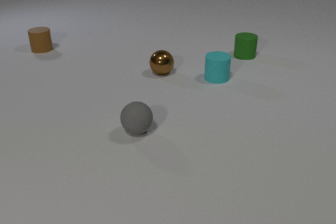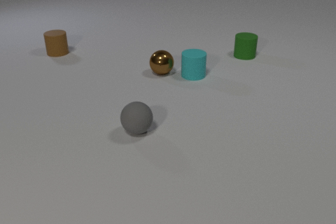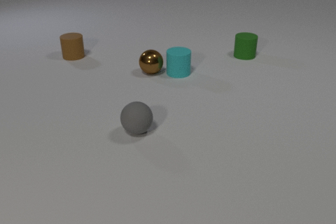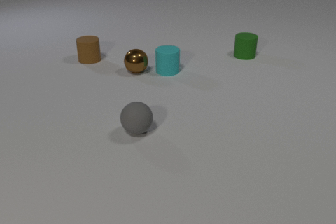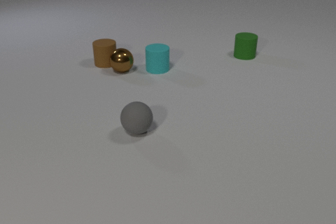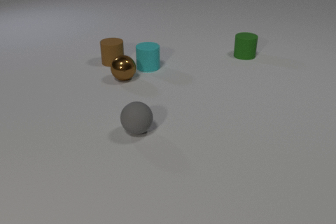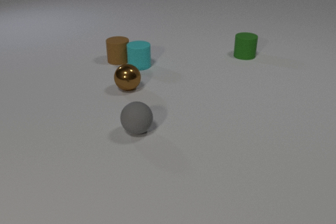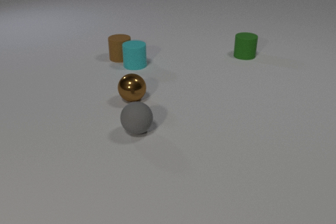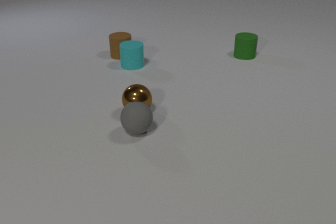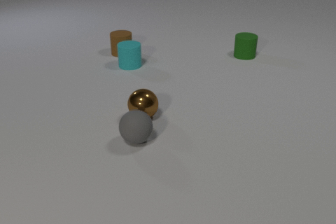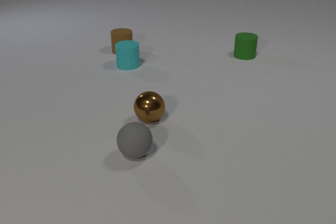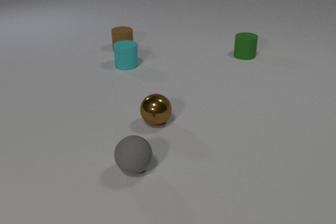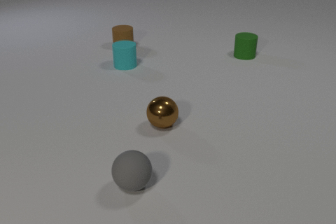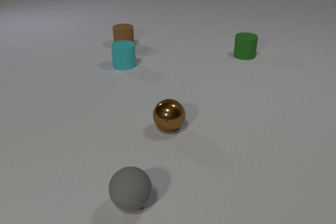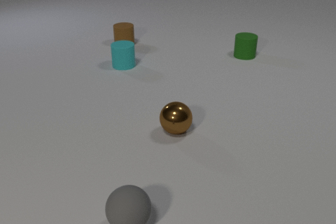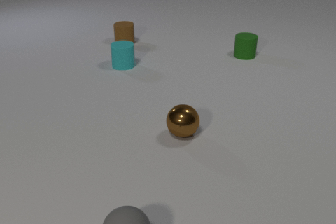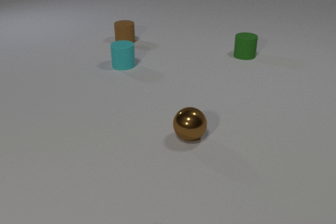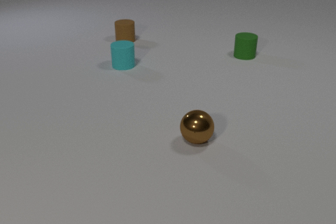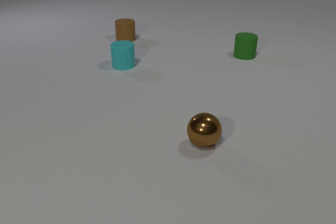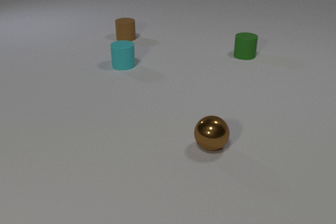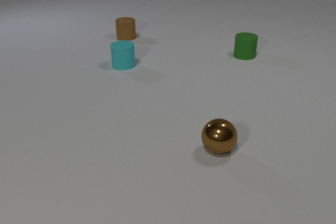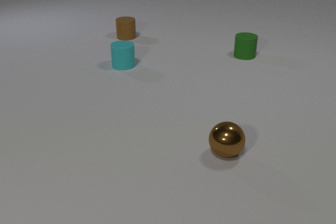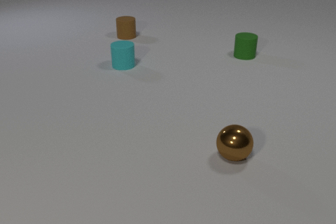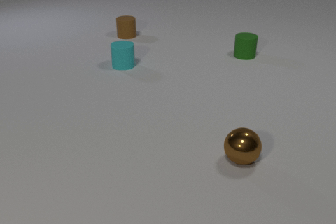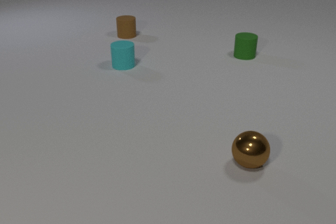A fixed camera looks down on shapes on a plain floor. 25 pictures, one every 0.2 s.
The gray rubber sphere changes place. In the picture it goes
toward the camera.
The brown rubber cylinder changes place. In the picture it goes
to the right.
0.0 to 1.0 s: The brown rubber cylinder slides to the right and toward the camera. The cyan rubber cylinder slides to the left. The brown metal sphere rolls to the left. The cyan rubber cylinder and the brown metal sphere collide. The brown rubber cylinder and the brown metal sphere collide.
1.0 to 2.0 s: The brown rubber cylinder slides away from the camera. The cyan rubber cylinder slides to the left. The brown metal sphere rolls toward the camera. The gray rubber sphere rolls toward the camera. The brown rubber cylinder and the cyan rubber cylinder collide. The brown metal sphere and the gray rubber sphere collide.
2.0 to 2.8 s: The brown rubber cylinder slides away from the camera. The brown metal sphere rolls to the right and toward the camera. The gray rubber sphere rolls toward the camera.
2.8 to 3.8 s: The brown rubber cylinder slides away from the camera. The brown metal sphere rolls to the right and toward the camera. The gray rubber sphere rolls toward the camera, leaves at the bottom edge.
3.8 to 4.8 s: The brown rubber cylinder slides away from the camera. The brown metal sphere rolls to the right and toward the camera.
How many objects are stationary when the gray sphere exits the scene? 2.
What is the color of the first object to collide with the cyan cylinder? brown.
What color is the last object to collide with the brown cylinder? cyan.
